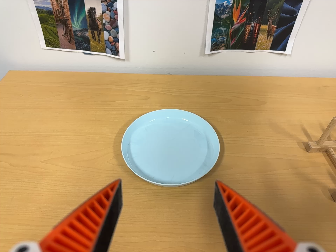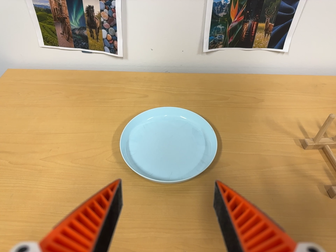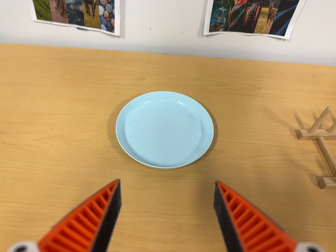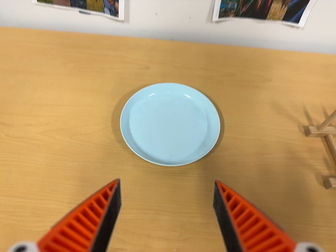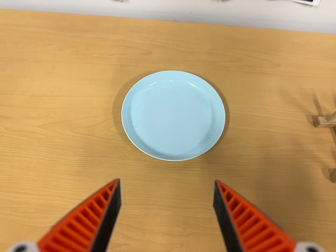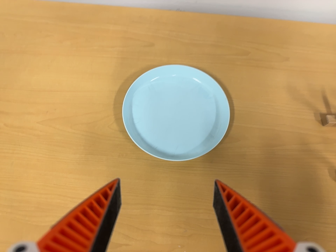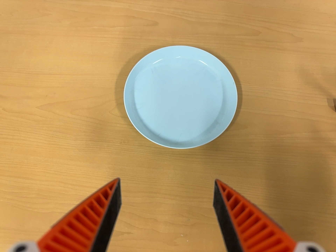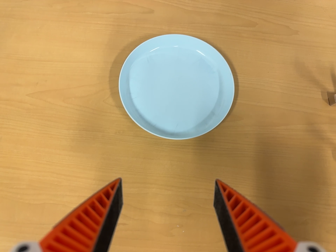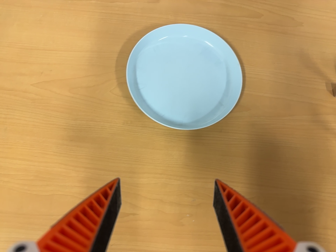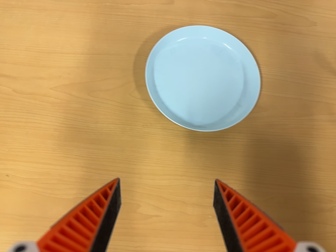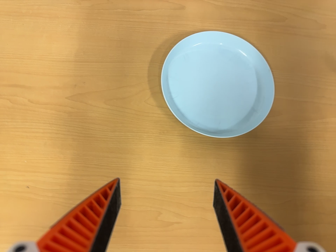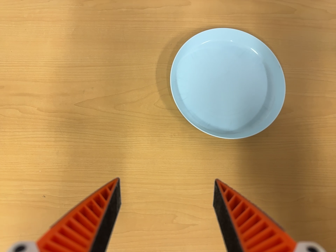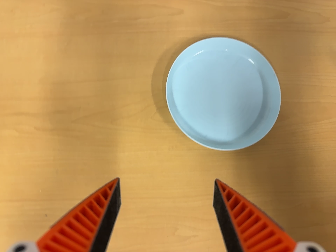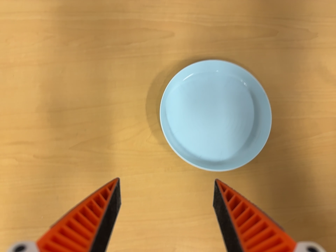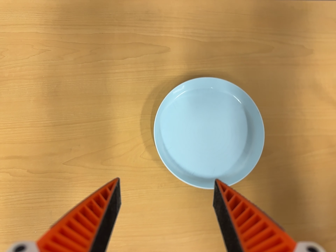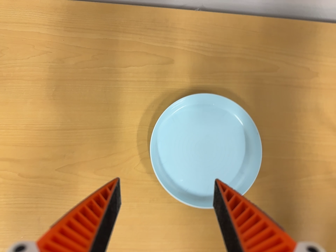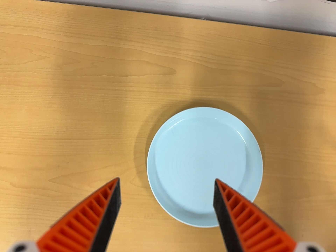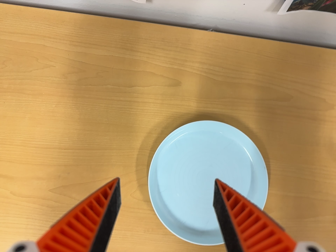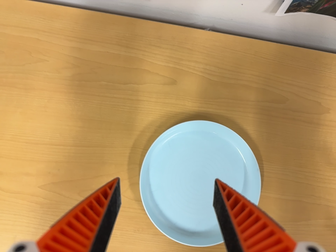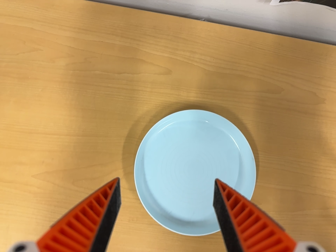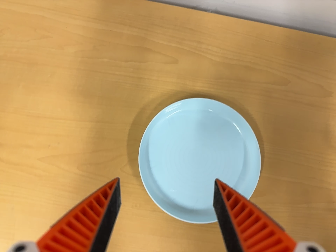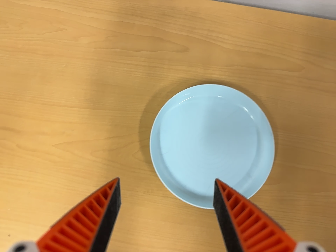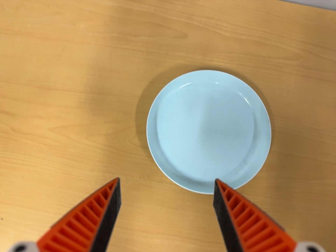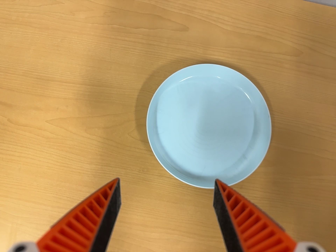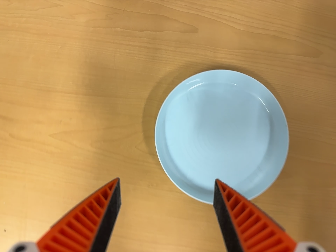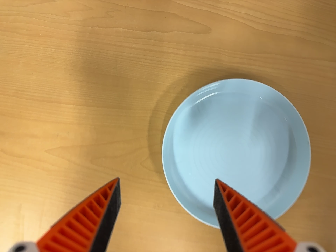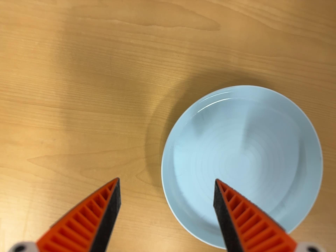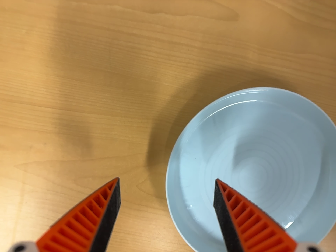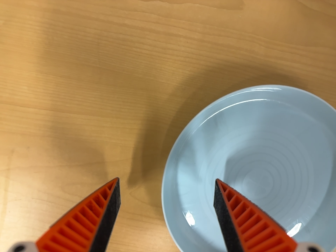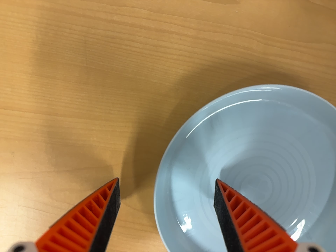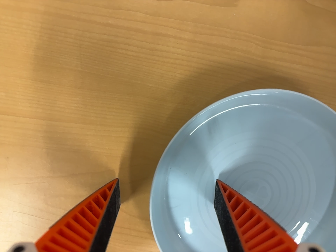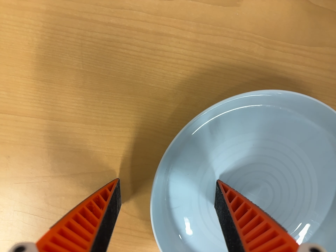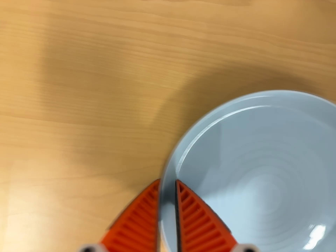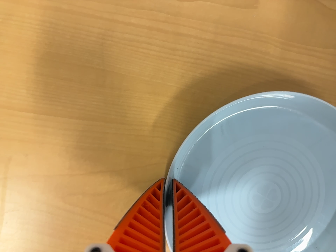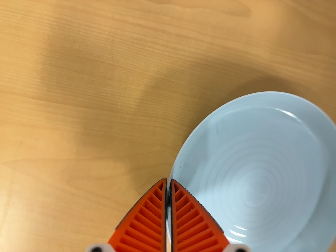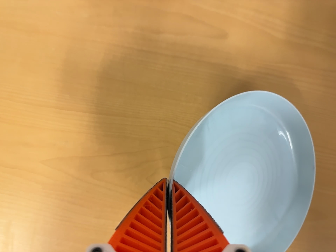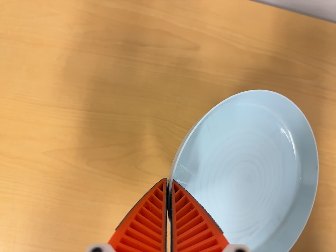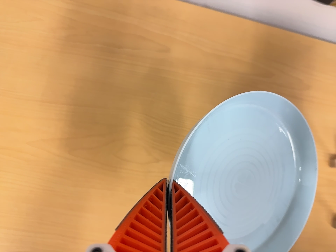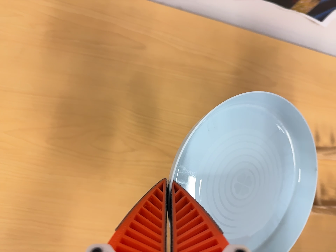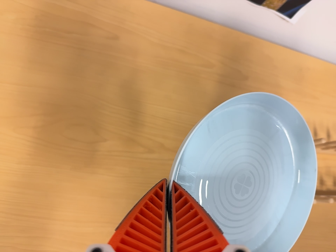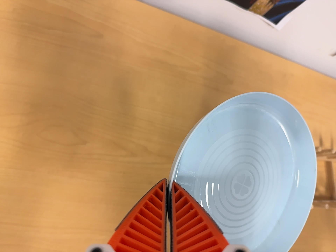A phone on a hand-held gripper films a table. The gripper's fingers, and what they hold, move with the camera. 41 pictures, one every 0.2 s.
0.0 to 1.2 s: The camera travels toward the top of its view and forward, about 12 cm. Its aim tips toward the bottom of its view by about 25 degrees.
1.2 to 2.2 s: The camera travels to its left, about 12 cm, so close, fixed things drift to the right.
2.2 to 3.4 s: The camera travels toward the top of its view, about 18 cm, so close, fixed things drift downward.
3.4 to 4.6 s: The camera travels toward the bottom of its view, about 10 cm, so close, fixed things drift upward.
4.6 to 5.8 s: The camera travels forward and toward the top of its view, about 22 cm, so what stands in front looms larger. Its aim tips toward the bottom of its view by about 15 degrees.
5.8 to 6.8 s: The camera shifts only a little, or ends up much as it began.
6.8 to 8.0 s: The camera swings to its right by about 15 degrees, and the scene slides to the left. It travels backward and toward the bottom of its view, about 24 cm, so what stands in front gets smaller. Its aim tips toward the top of its view by about 15 degrees.
The film runs forward here.
